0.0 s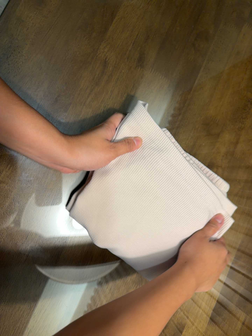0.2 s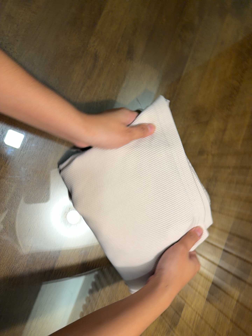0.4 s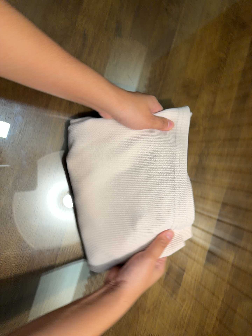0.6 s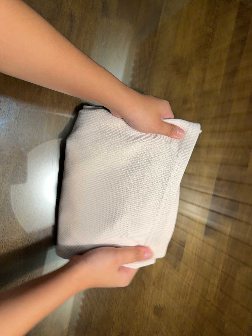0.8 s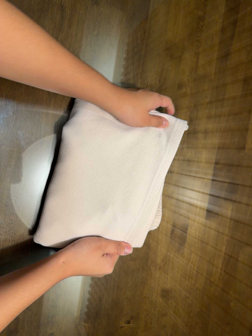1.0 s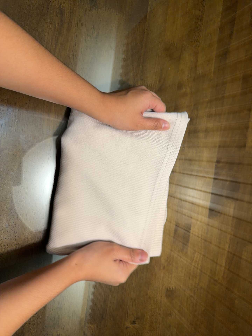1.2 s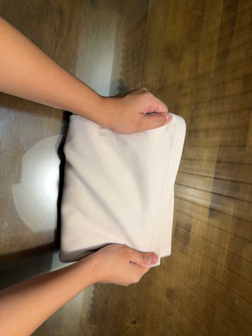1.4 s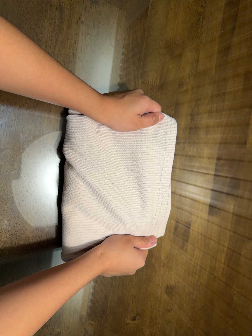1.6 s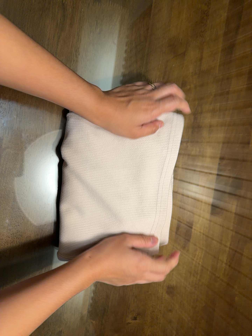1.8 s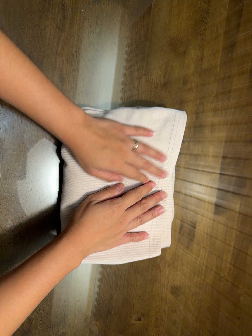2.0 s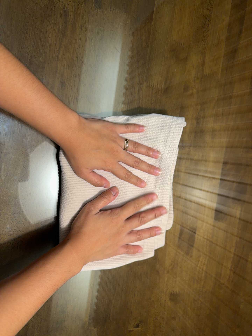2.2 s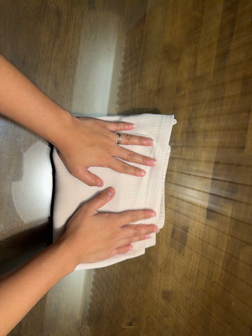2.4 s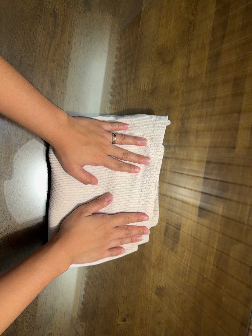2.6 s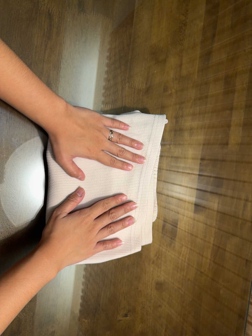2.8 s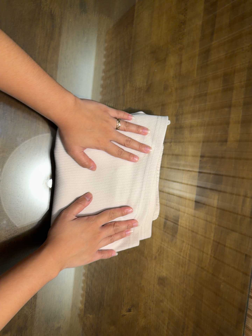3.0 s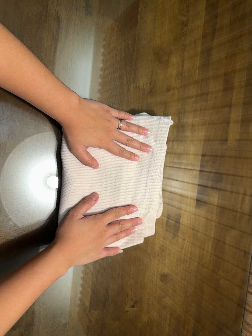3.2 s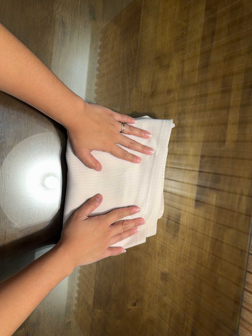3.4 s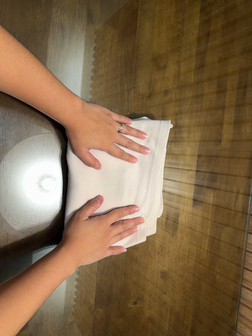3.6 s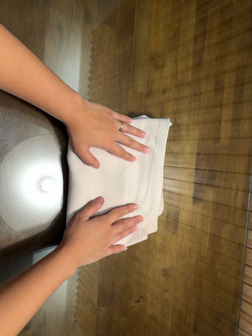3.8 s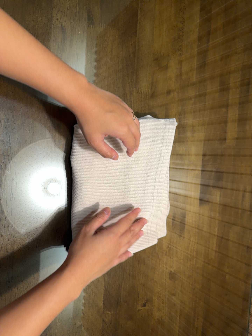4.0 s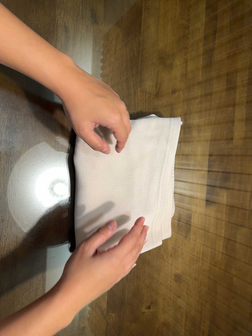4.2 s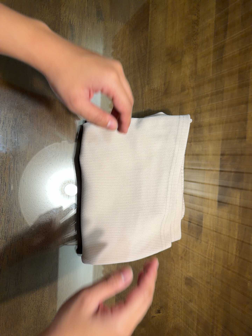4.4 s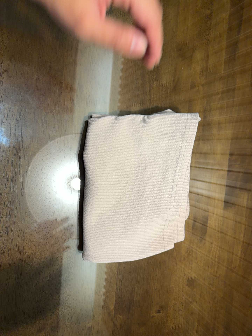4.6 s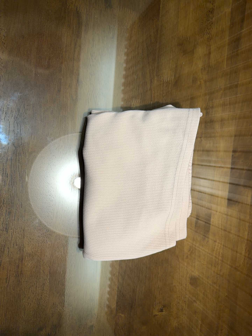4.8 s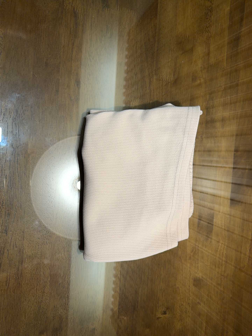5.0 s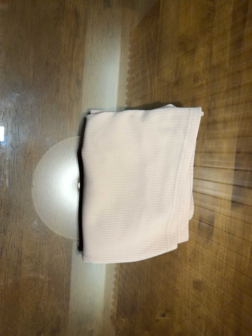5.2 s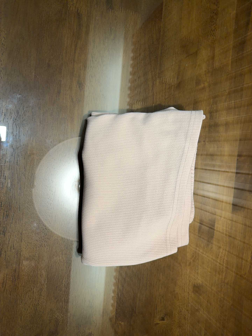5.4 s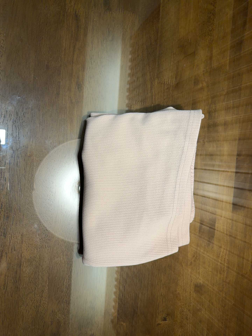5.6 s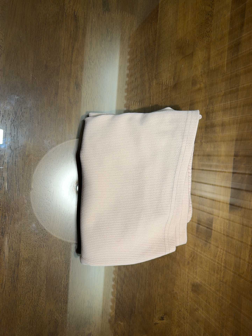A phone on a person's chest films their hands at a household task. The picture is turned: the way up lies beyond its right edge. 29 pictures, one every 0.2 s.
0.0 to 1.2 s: The camera travels backward, about 8 cm, so what stands in front gets smaller. Its aim tips toward the bottom of its view by about 10 degrees, and the scene shifts upward. It rolls about its line of sight by about 15 degrees, and the scene rotates counterclockwise.
1.2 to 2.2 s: The camera keeps its place and its aim.
2.2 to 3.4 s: The camera travels to its left and backward, about 8 cm.
3.4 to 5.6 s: The camera shifts only a little, or ends up much as it began.
The film runs forward here.
